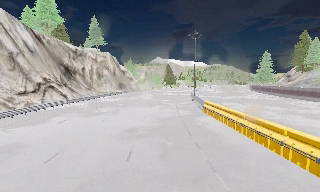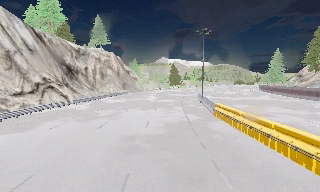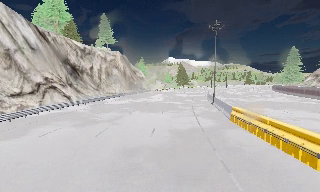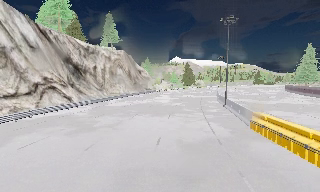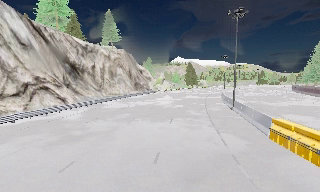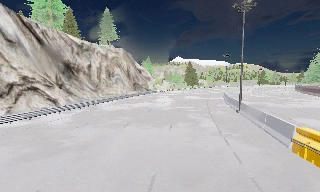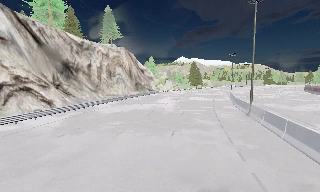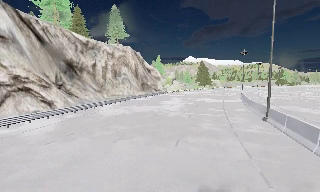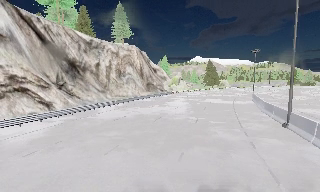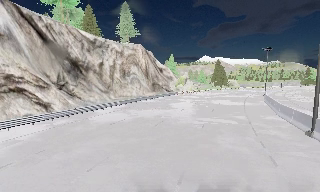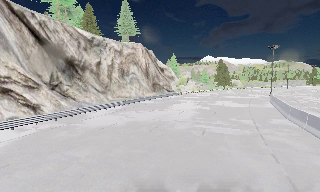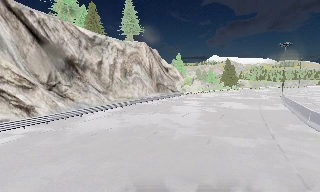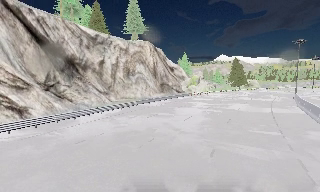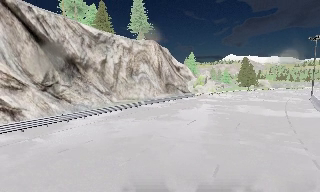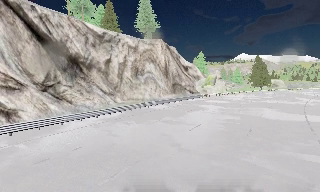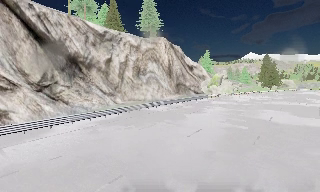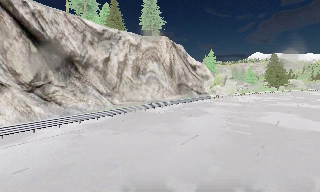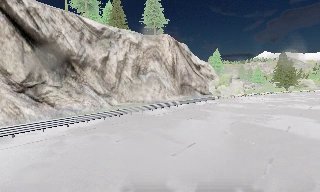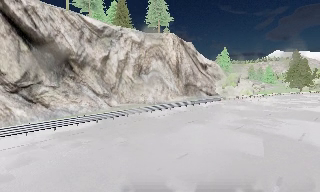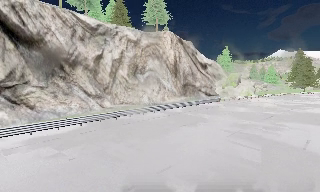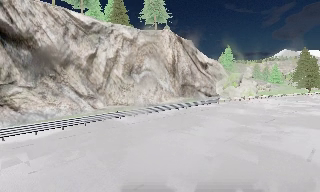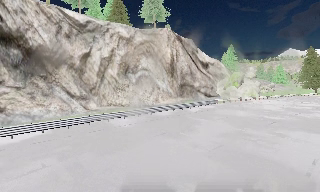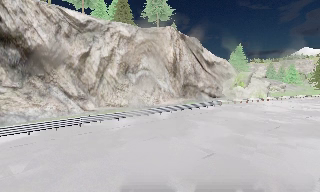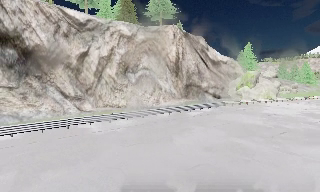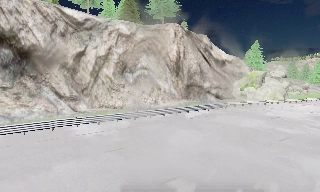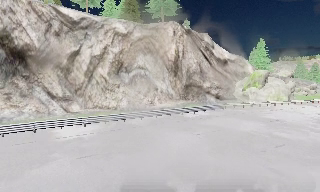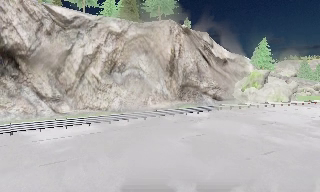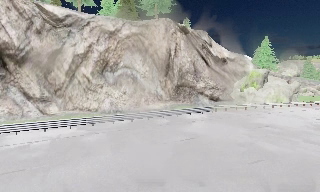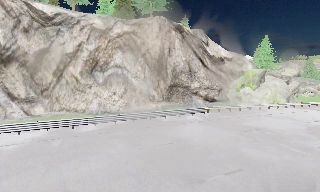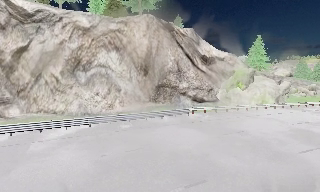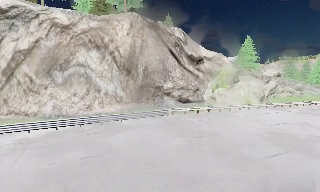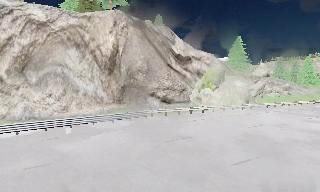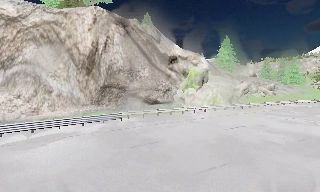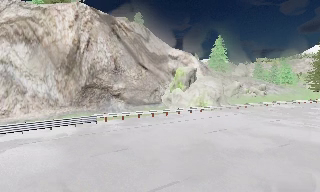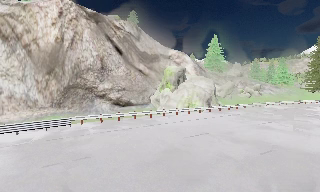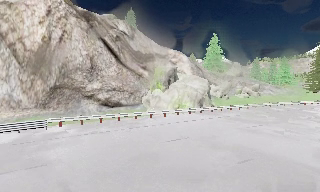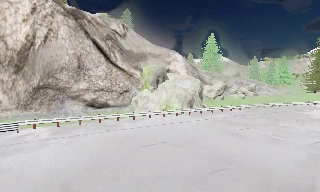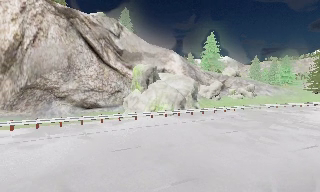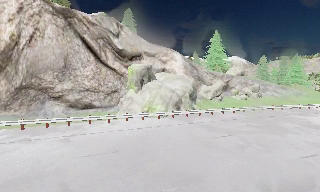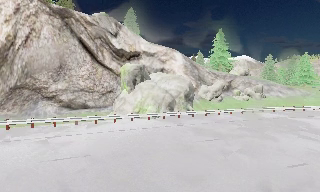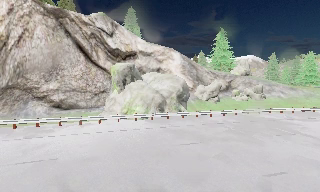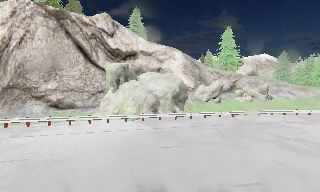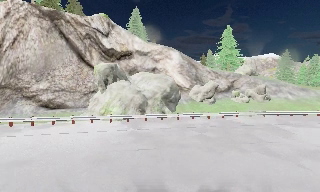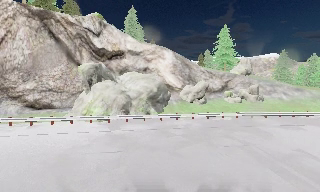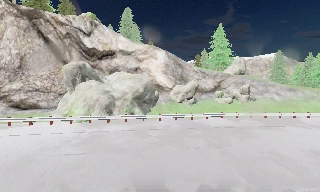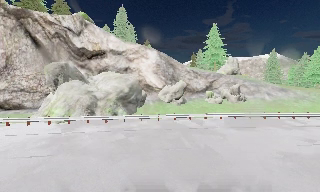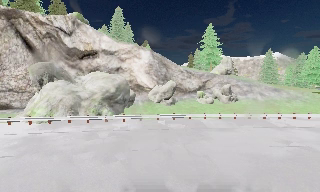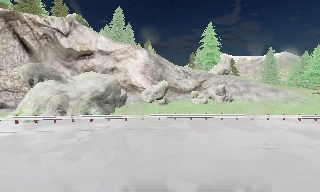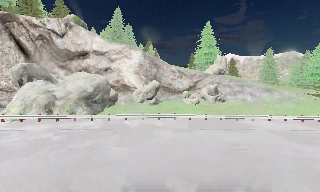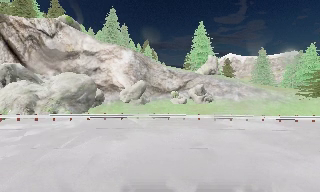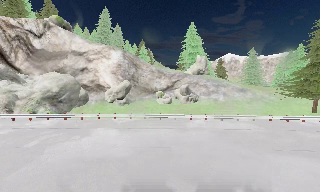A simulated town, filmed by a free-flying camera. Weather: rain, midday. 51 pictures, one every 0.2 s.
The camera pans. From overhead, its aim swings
counterclockwise.
0.0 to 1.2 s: The camera travels forward, about 12 m, so what stands in front looms larger.
1.2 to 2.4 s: The camera pans to its left, which is counterclockwise from overhead, by about 15 degrees. It travels forward, about 10 m, so what stands in front looms larger.
2.4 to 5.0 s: The camera pans to its left, which is counterclockwise from overhead, by about 30 degrees. It travels forward and to its right, about 19 m, so what stands in front looms larger.
5.0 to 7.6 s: The camera travels to its right and forward, about 20 m, so close, fixed things drift to the left.
7.6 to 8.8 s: The camera pans to its left, which is counterclockwise from overhead, by about 10 degrees. It travels to its right, about 10 m, so close, fixed things drift to the left.
8.8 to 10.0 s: The camera travels to its right, about 11 m, so close, fixed things drift to the left.
The film runs backward here.
